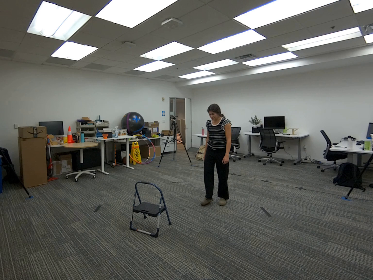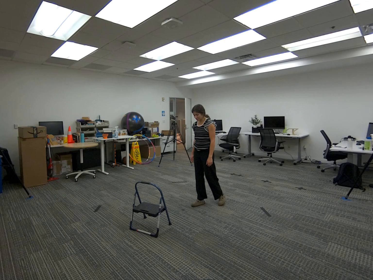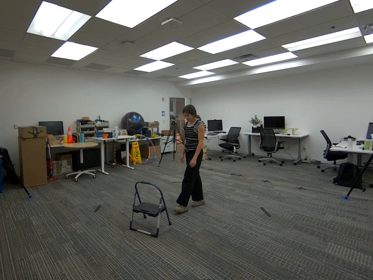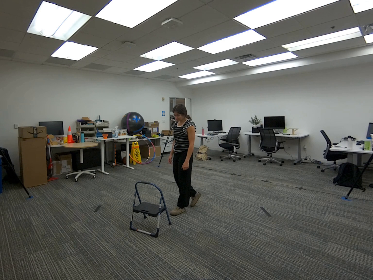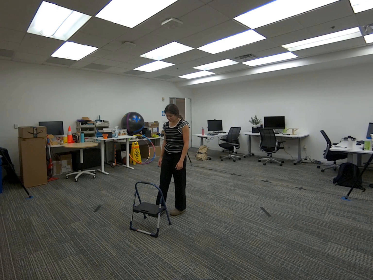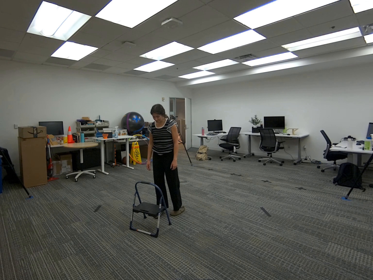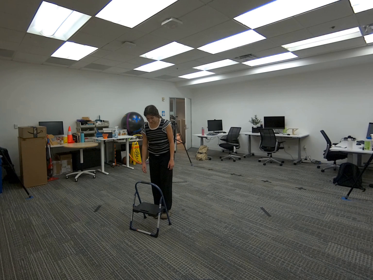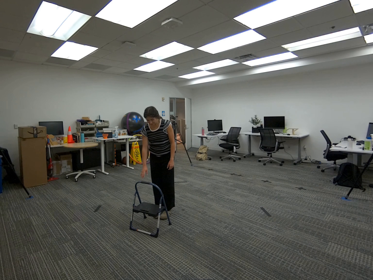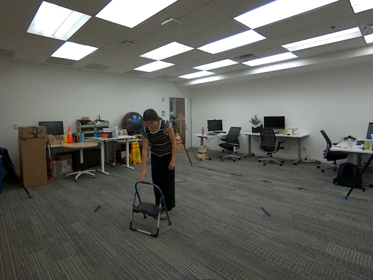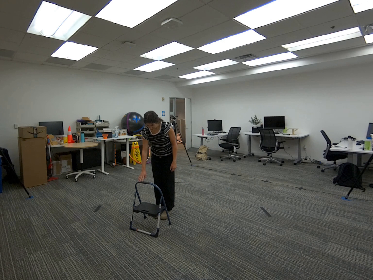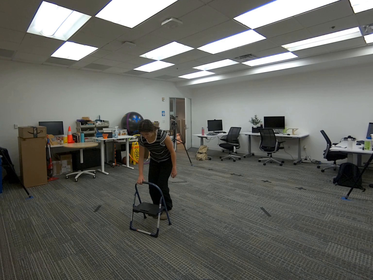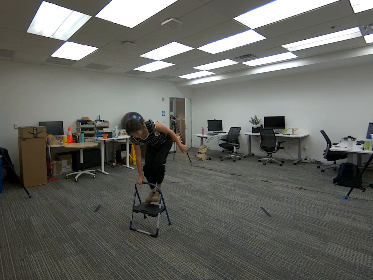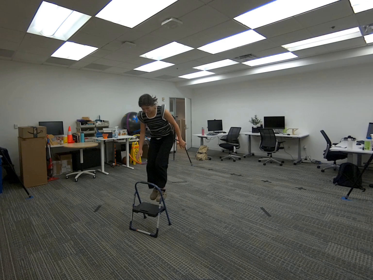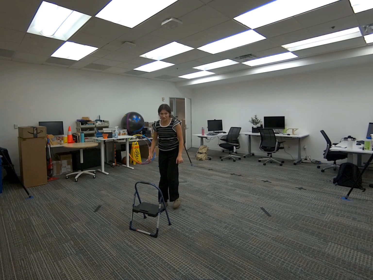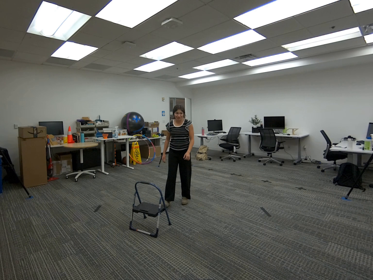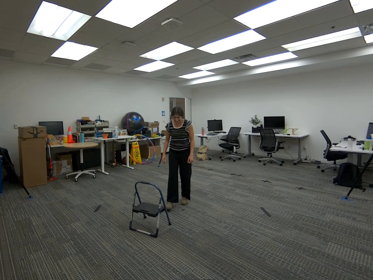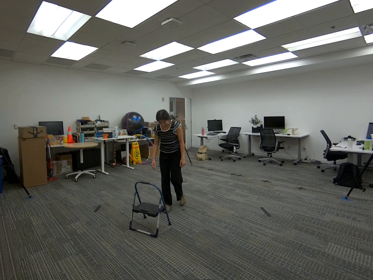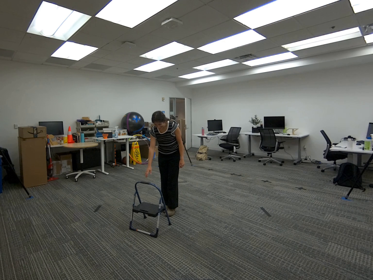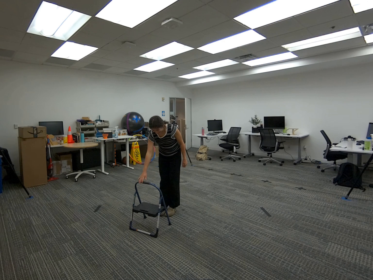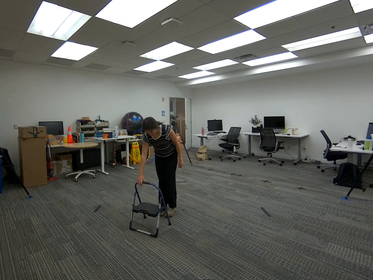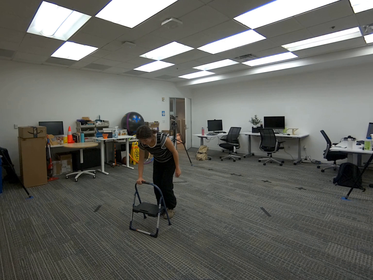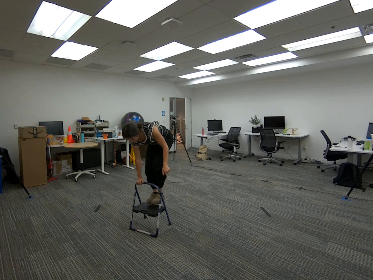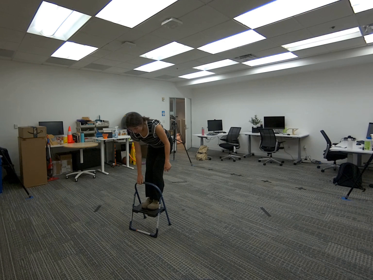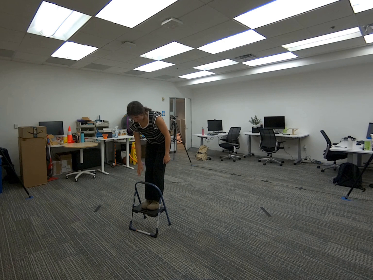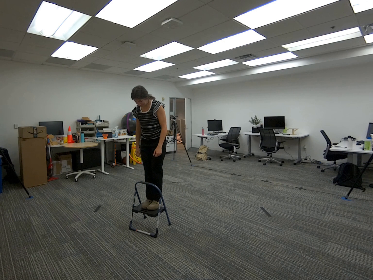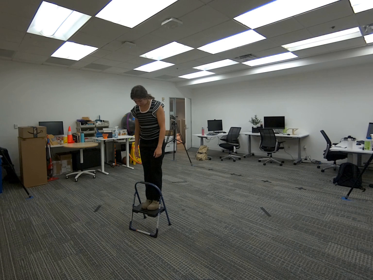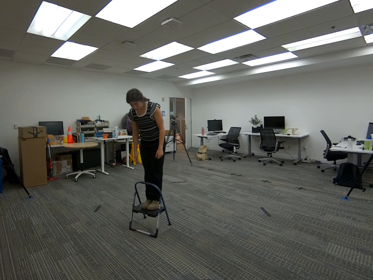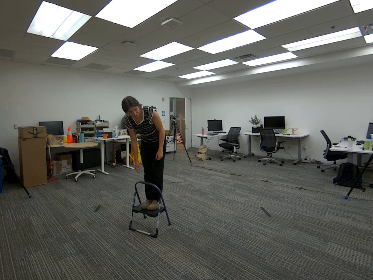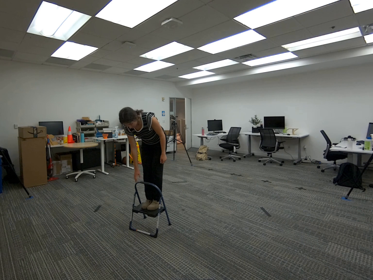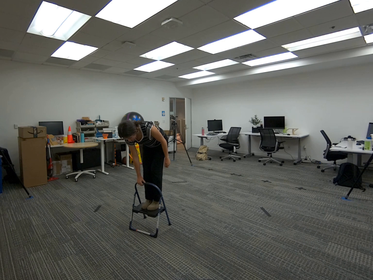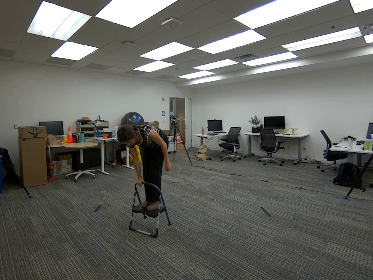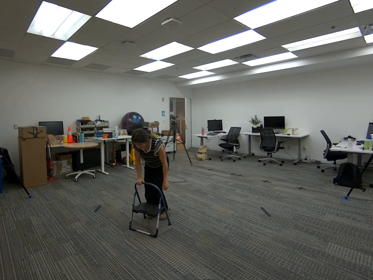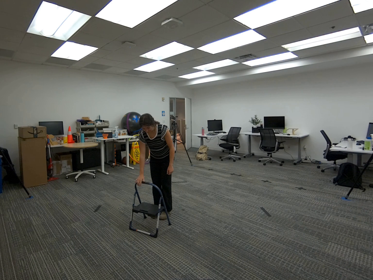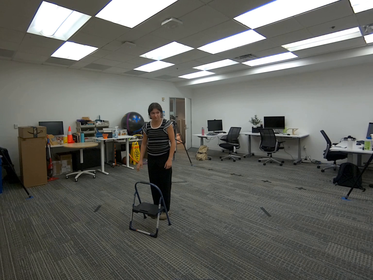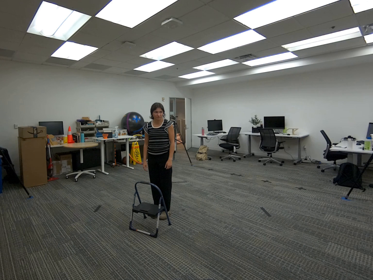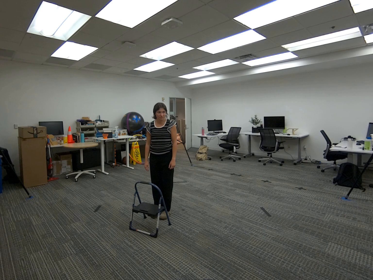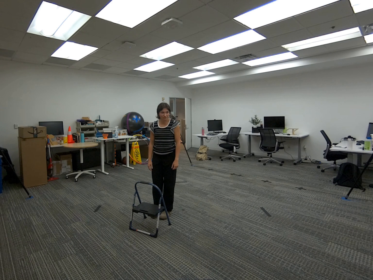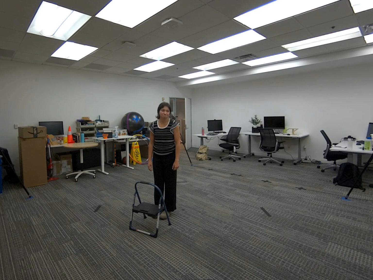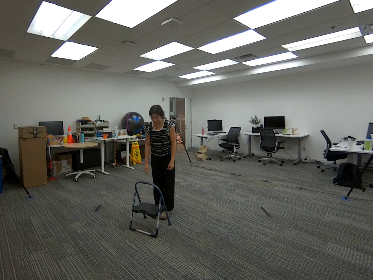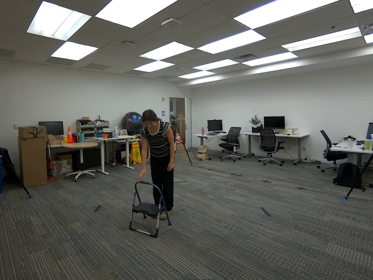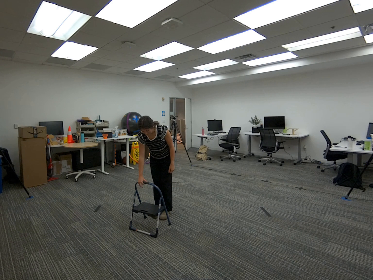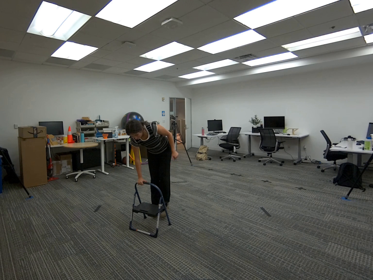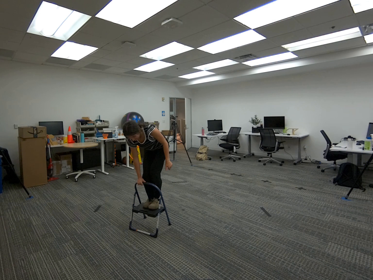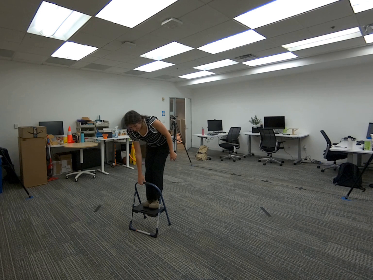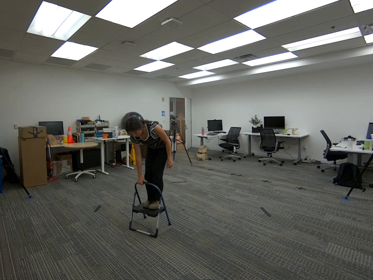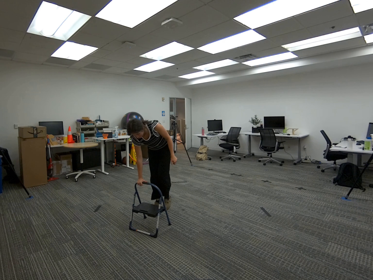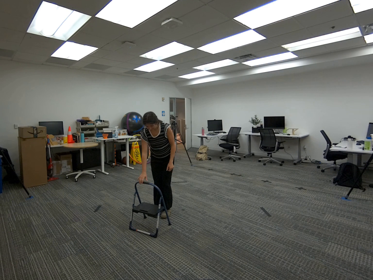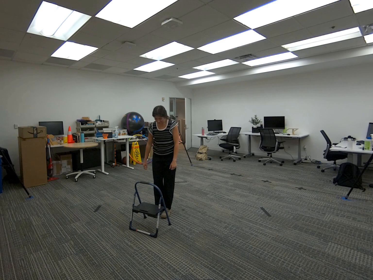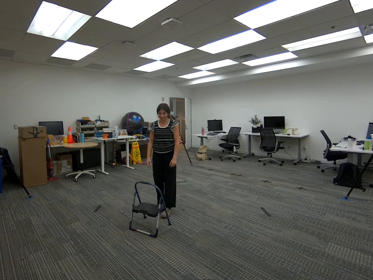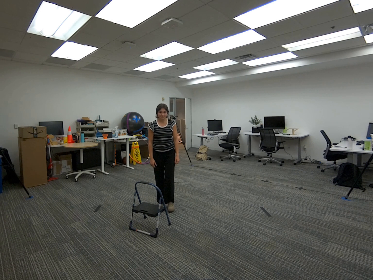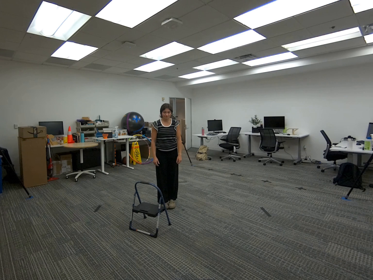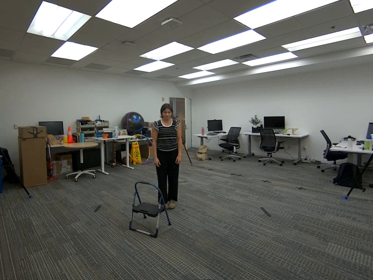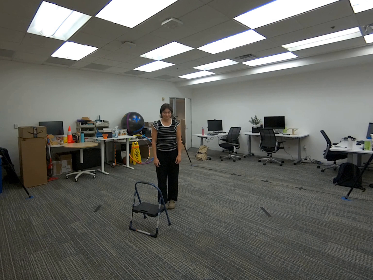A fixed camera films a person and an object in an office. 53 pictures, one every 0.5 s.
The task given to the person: Walk over to the step ladder and step onto the step ladder with both feet and jump off the step ladder.
